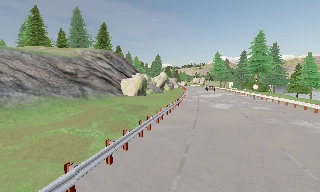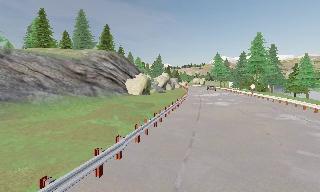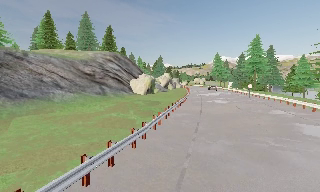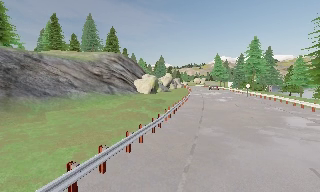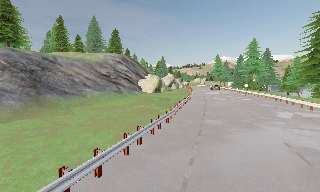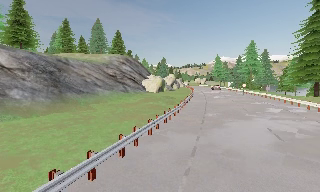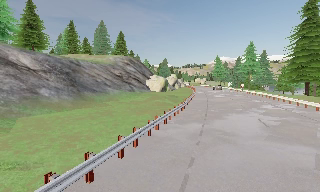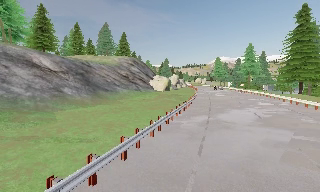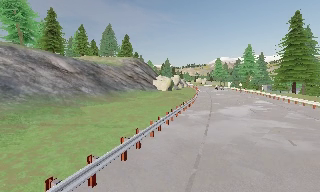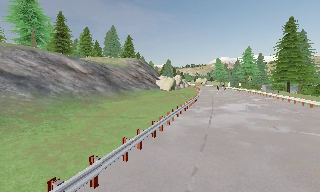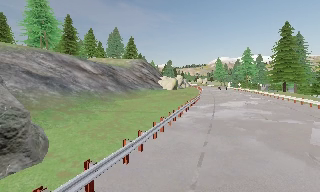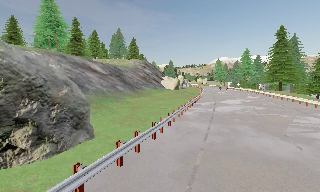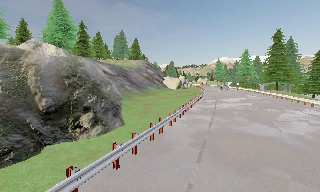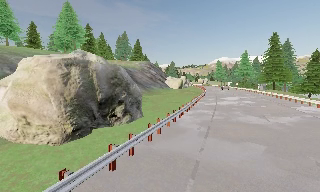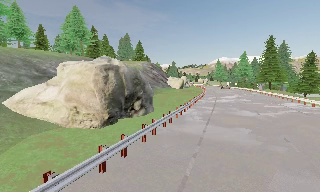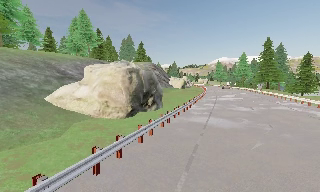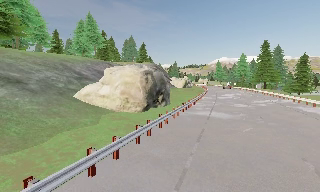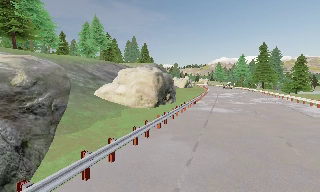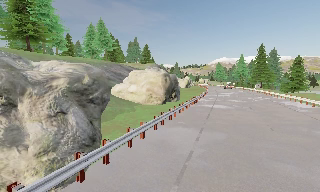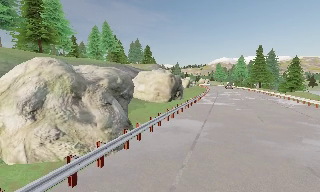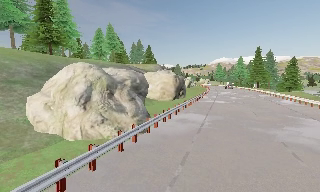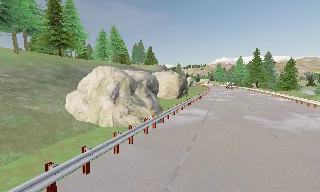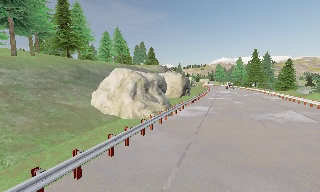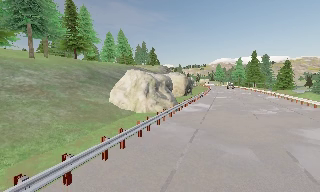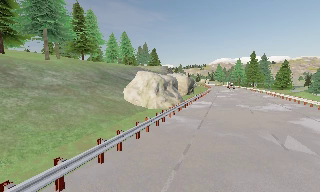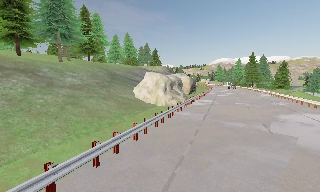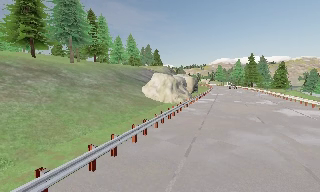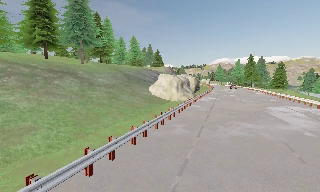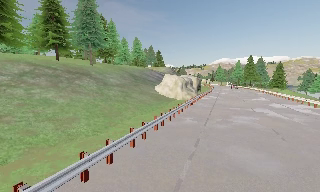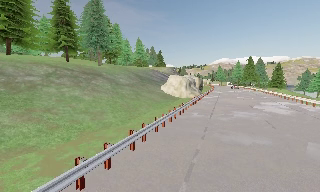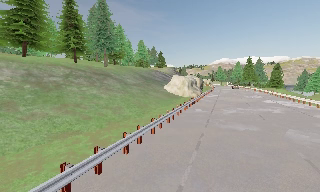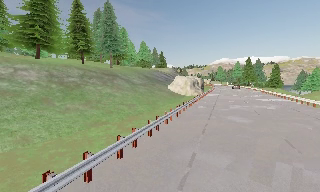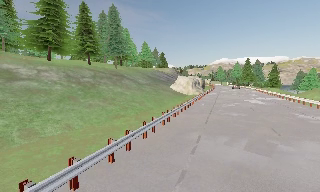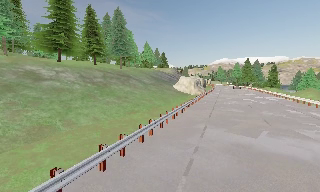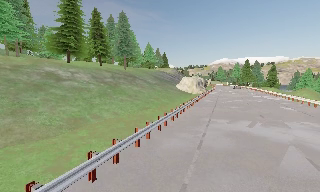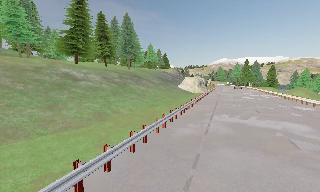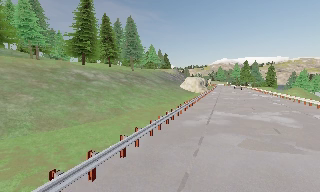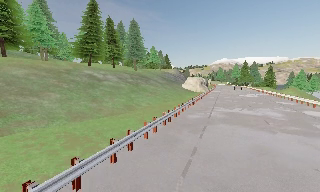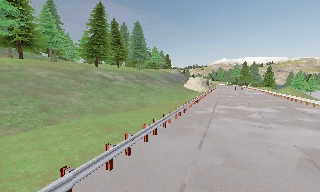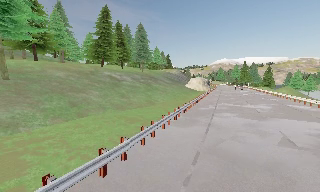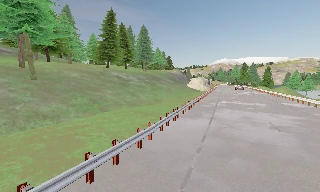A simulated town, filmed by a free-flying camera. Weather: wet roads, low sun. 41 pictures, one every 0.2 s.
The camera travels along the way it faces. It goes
backward.
0.0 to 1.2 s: The camera travels backward, about 13 m, so what stands in front gets smaller.
1.2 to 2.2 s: The camera travels backward and to its left, about 12 m, so what stands in front gets smaller.
2.2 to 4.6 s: The camera travels backward, about 25 m, so what stands in front gets smaller.
4.6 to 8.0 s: The camera travels backward and to its left, about 35 m, so what stands in front gets smaller.
The film runs backward here.
